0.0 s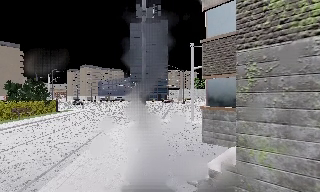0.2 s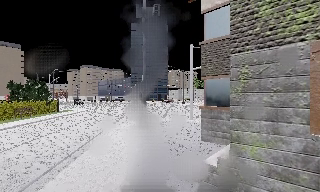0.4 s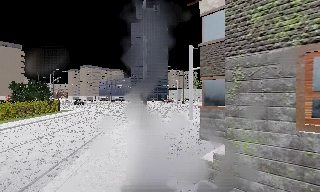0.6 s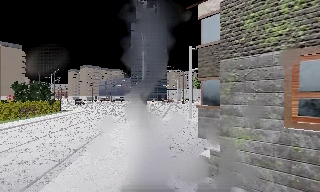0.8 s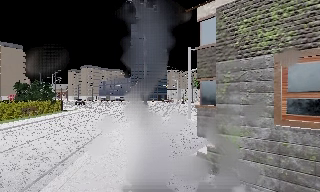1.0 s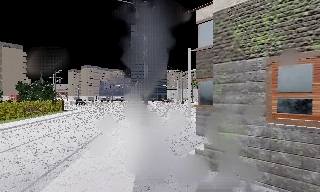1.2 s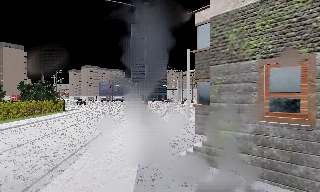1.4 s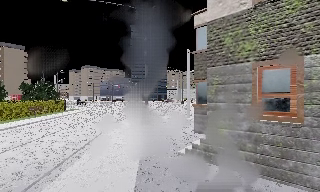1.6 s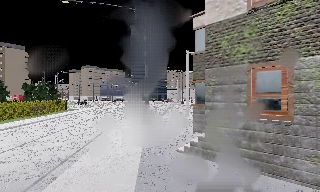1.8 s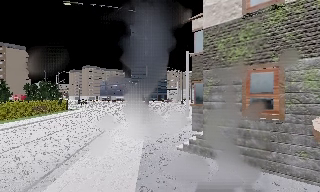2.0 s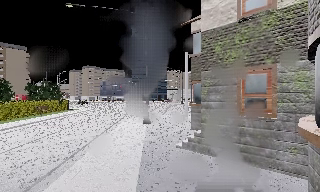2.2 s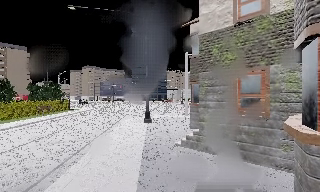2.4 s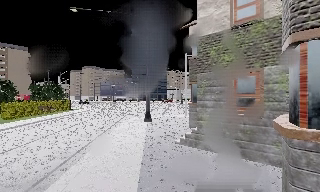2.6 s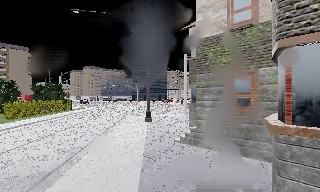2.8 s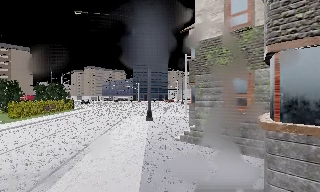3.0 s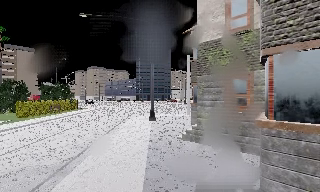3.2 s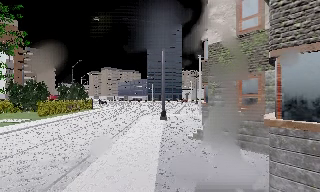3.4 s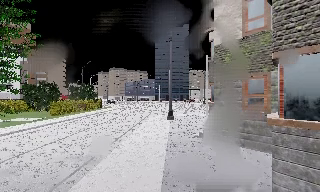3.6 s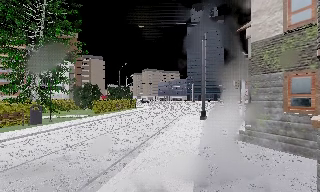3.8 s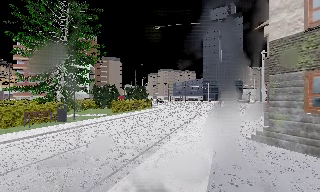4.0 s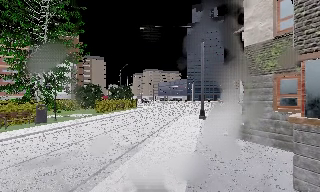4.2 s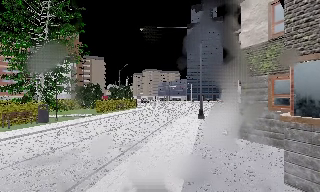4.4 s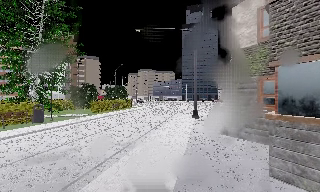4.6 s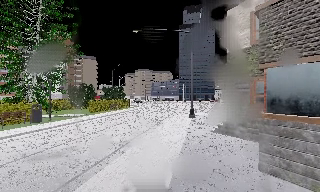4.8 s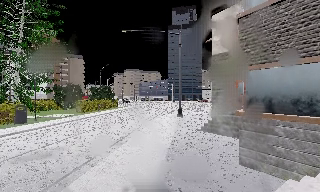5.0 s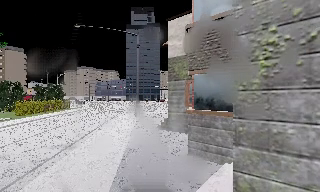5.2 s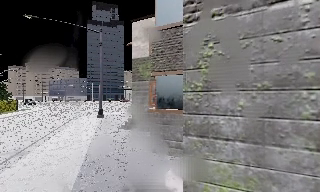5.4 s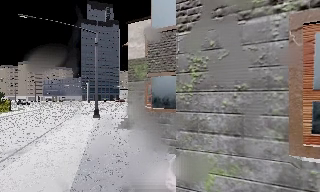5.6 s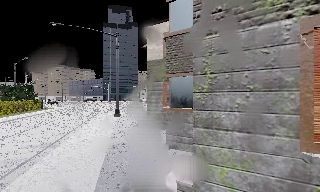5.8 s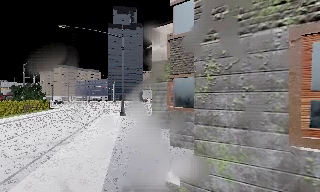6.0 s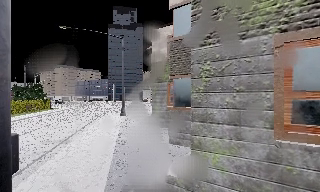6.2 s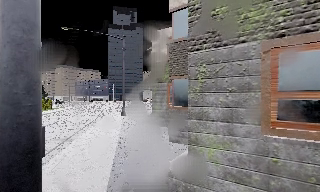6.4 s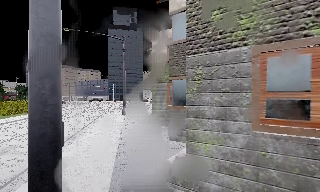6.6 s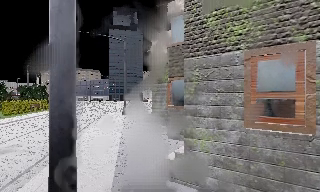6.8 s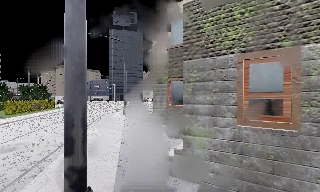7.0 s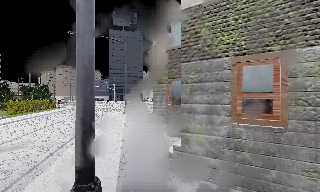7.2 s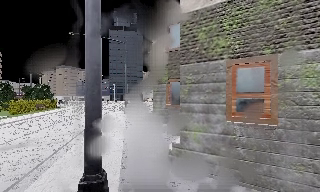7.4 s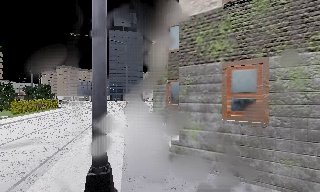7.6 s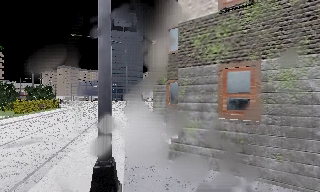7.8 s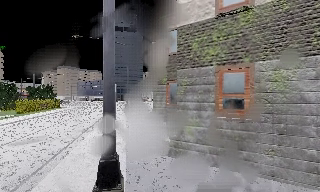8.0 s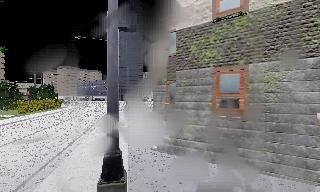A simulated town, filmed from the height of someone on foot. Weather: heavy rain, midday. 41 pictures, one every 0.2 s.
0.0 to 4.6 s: The camera pans to its left, which is counterclockwise from overhead, by about 15 degrees. It travels backward, about 7 m, so what stands in front gets smaller.
4.6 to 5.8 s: The camera pans to its right, which is clockwise from overhead, by about 25 degrees. It travels backward, about 2 m, so what stands in front gets smaller.
5.8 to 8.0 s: The camera travels backward, about 3.5 m, so what stands in front gets smaller.
The film runs backward here.
